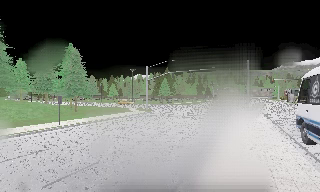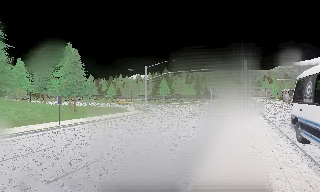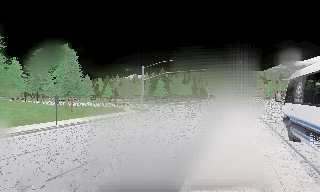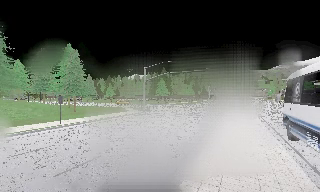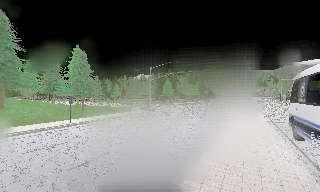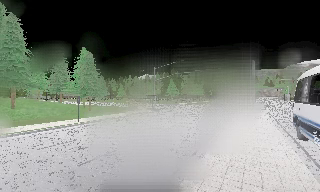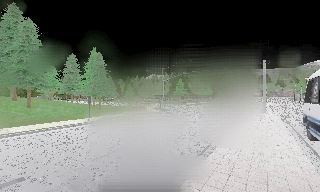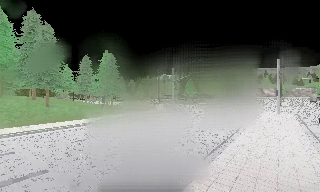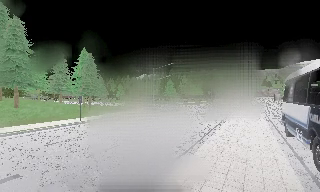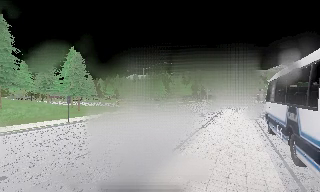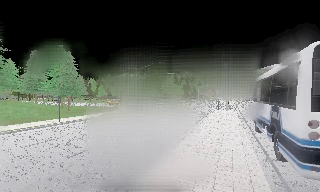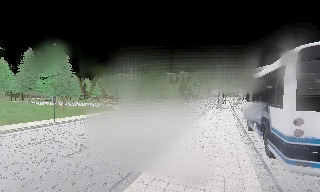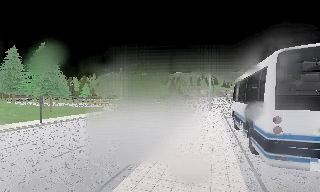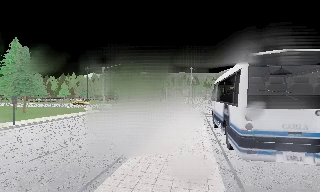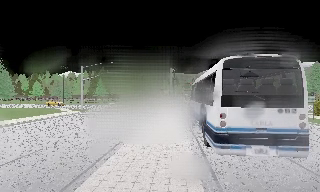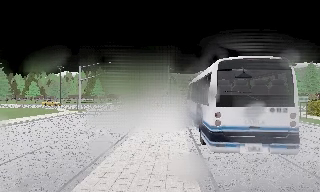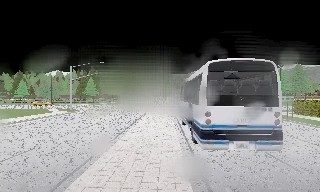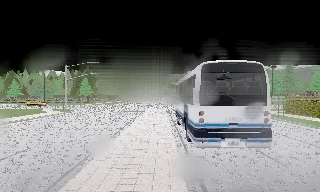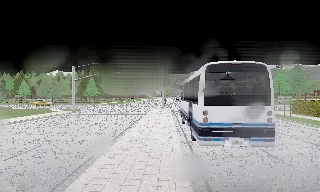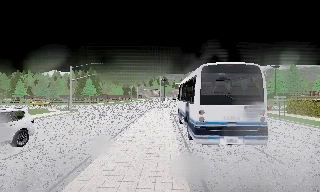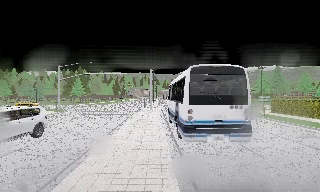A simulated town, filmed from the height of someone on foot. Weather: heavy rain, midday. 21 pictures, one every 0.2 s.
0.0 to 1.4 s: The camera travels backward, about 2 m, so what stands in front gets smaller.
1.4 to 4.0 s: The camera pans to its right, which is clockwise from overhead, by about 40 degrees. It travels backward, about 2.5 m.
The film runs backward here.
